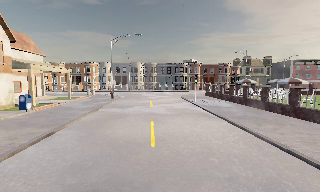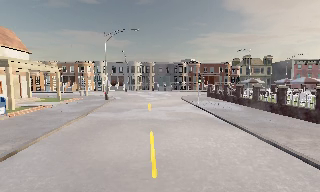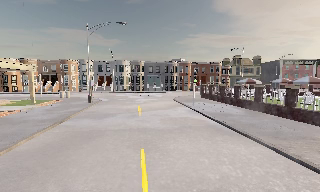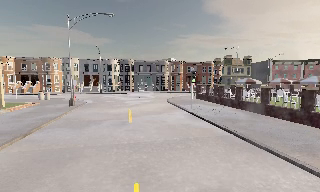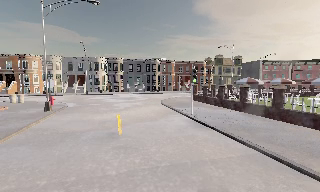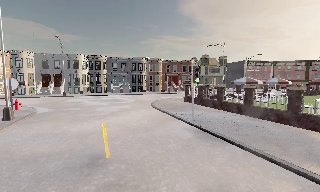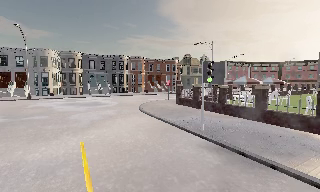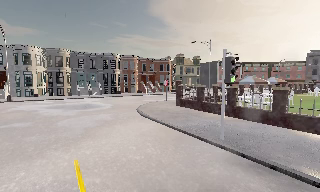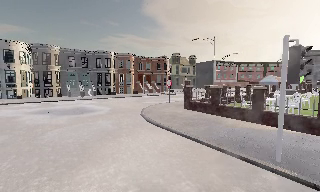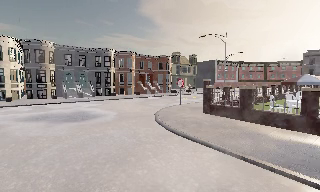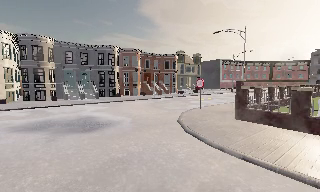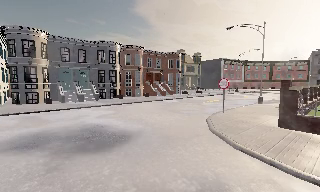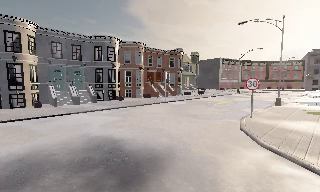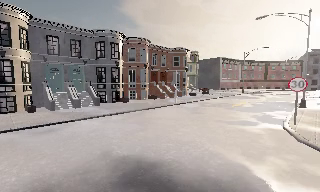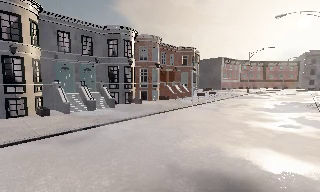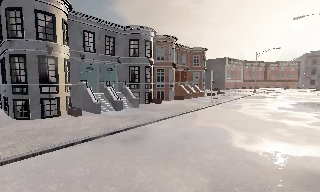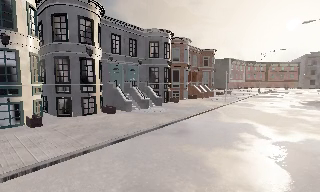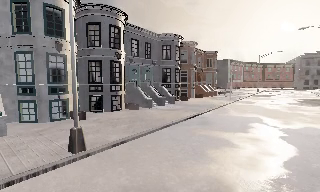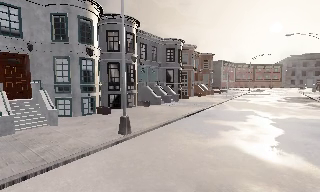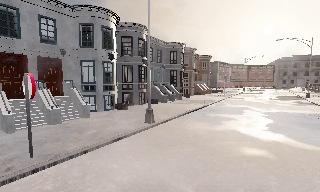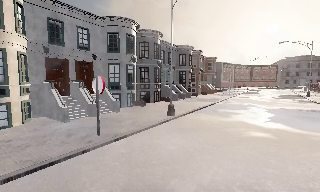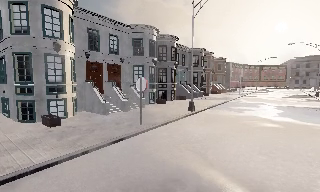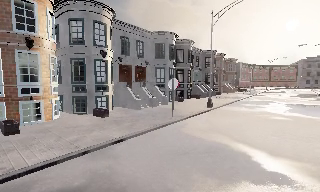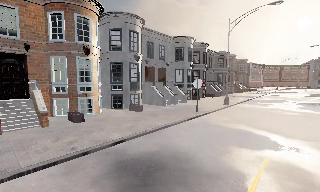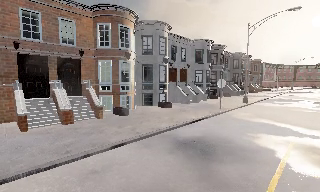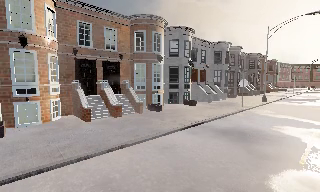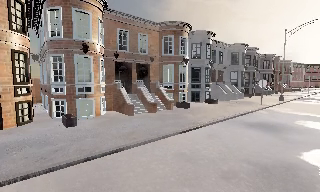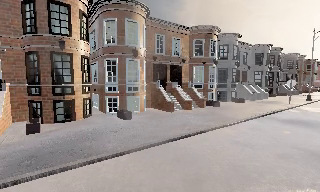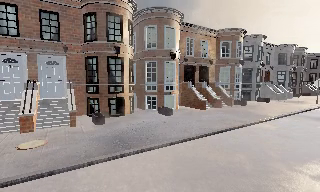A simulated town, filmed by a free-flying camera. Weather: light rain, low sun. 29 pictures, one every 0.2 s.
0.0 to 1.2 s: The camera pans to its right, which is clockwise from overhead, by about 25 degrees. It travels forward, about 11 m, so what stands in front looms larger.
1.2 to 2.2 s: The camera pans to its right, which is clockwise from overhead, by about 15 degrees. It travels forward and to its left, about 11 m, so what stands in front looms larger.
2.2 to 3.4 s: The camera pans to its right, which is clockwise from overhead, by about 10 degrees. It travels to its left, about 11 m, so close, fixed things drift to the right.
3.4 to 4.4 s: The camera travels backward and to its left, about 10 m, so what stands in front gets smaller.
4.4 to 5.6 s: The camera swings to its left by about 20 degrees, and the scene slides to the right. It travels to its left and backward, about 12 m, so close, fixed things drift to the right.
The film runs backward here.
